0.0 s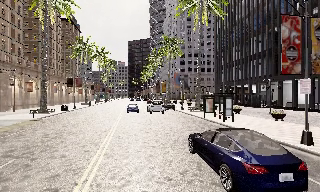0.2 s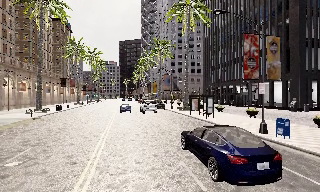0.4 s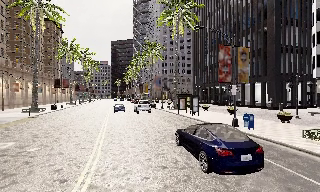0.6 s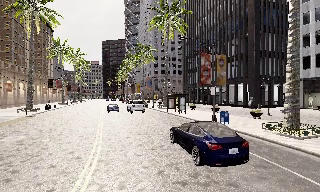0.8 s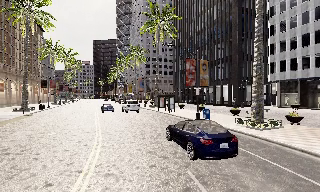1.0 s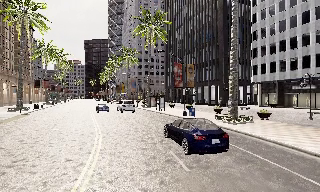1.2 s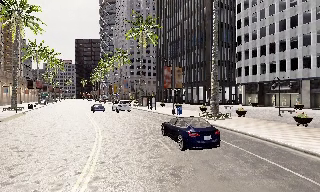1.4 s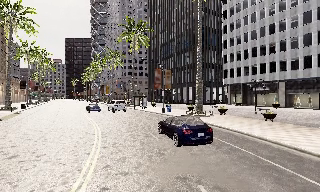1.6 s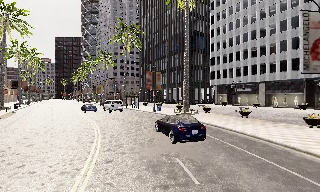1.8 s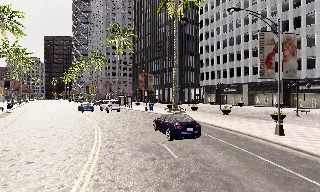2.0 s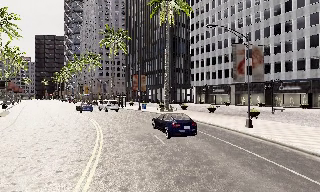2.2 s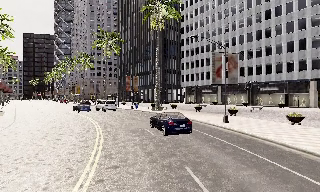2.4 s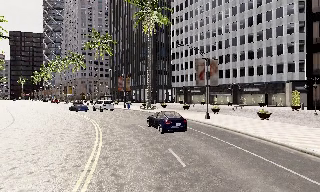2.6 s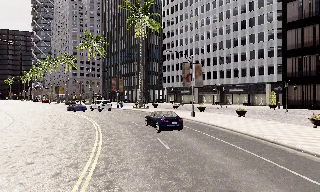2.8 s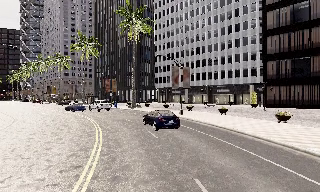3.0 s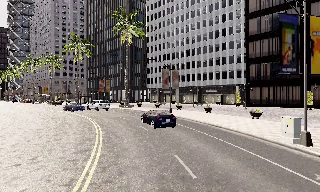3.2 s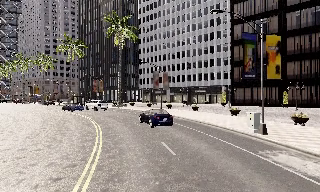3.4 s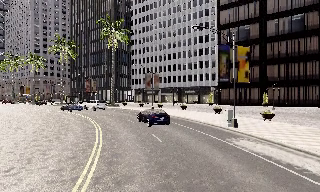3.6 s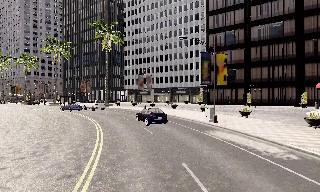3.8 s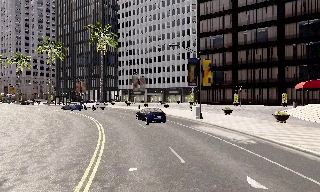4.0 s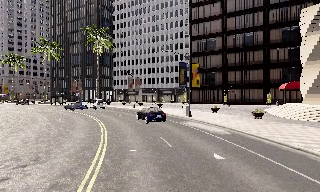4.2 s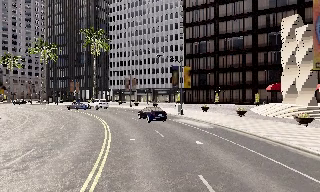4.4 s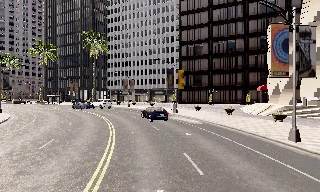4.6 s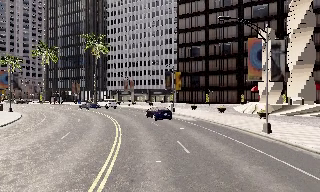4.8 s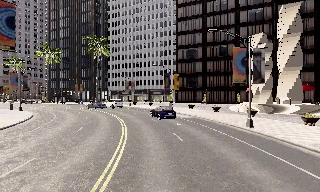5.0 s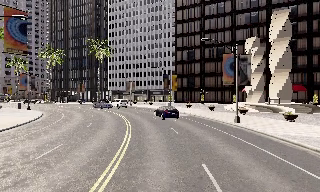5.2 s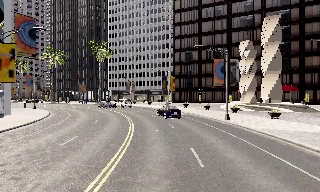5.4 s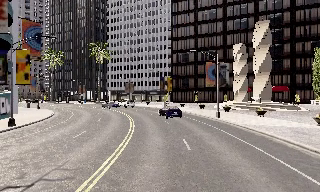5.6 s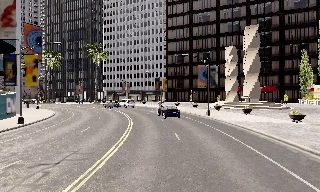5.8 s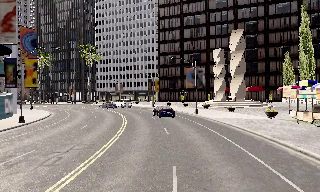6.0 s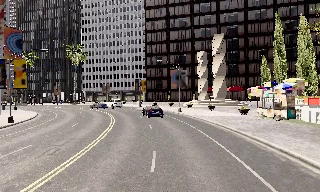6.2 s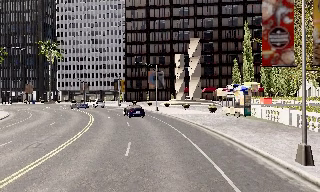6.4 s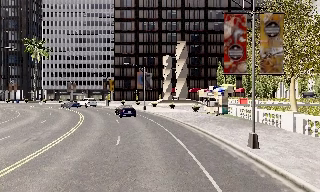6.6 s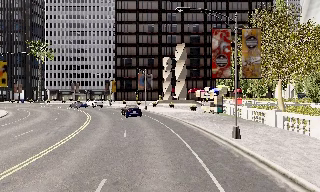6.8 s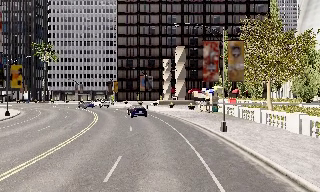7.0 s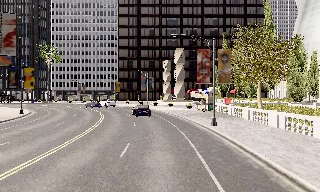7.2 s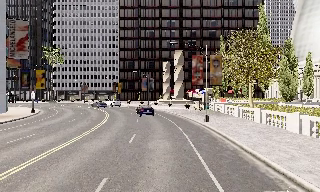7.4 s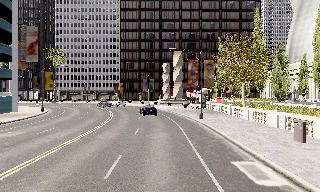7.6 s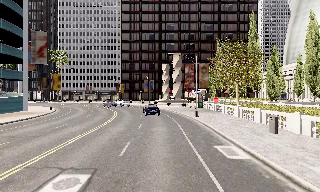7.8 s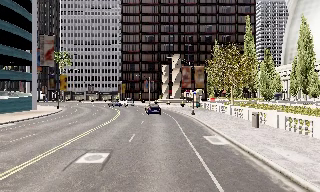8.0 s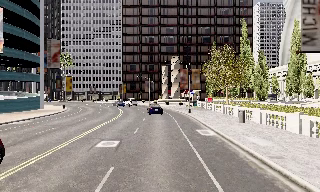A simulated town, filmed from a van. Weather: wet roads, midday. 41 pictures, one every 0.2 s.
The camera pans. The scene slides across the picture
to the left.
The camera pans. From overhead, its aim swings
clockwise.
0.0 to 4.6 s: The scene slides to the left, as the camera pans about 60 degrees to its right. It travels backward, about 45 m.
4.6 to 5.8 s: The camera travels backward, about 11 m, so what stands in front gets smaller.
5.8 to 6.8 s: The camera pans to its right, which is clockwise from overhead, by about 15 degrees. It travels backward, about 8 m, so what stands in front gets smaller.
6.8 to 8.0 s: The camera travels backward, about 12 m, so what stands in front gets smaller.
The film runs backward here.
